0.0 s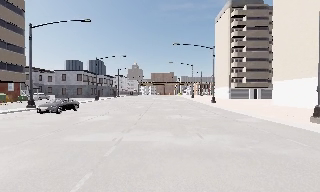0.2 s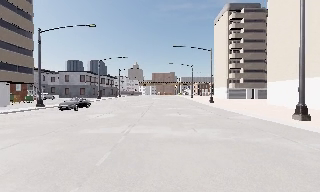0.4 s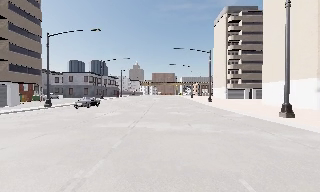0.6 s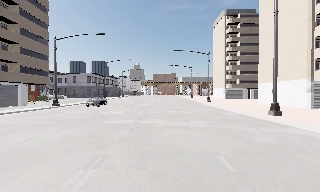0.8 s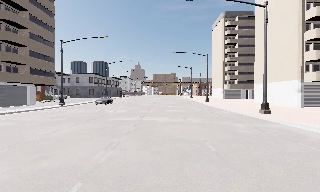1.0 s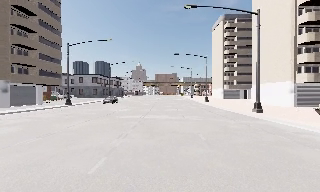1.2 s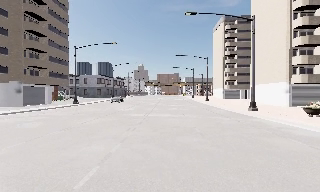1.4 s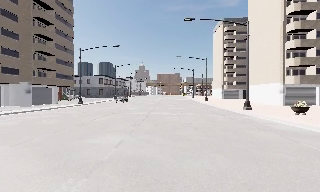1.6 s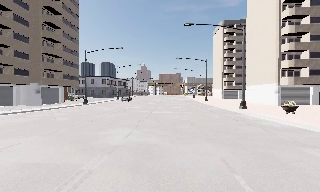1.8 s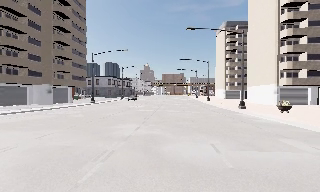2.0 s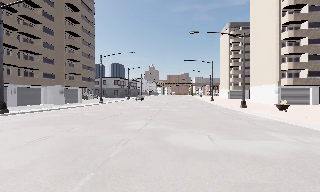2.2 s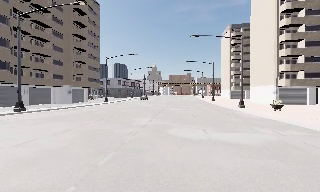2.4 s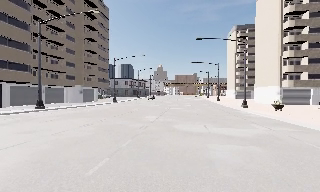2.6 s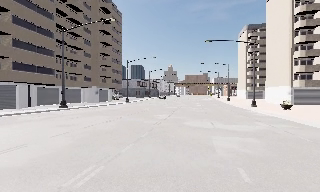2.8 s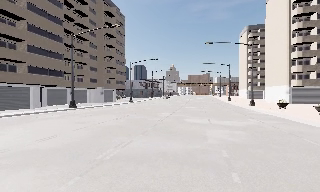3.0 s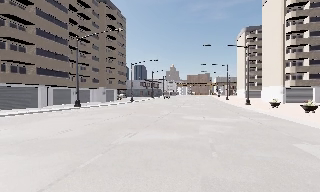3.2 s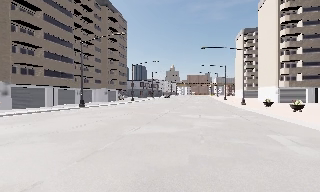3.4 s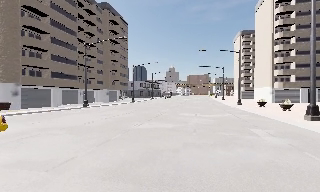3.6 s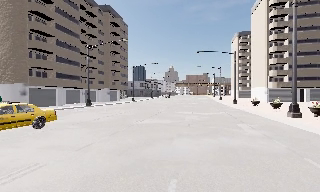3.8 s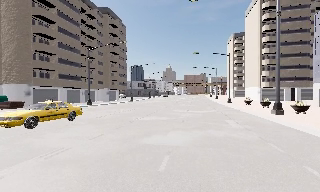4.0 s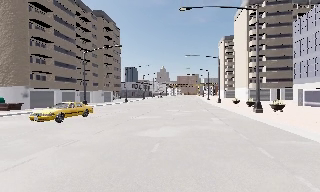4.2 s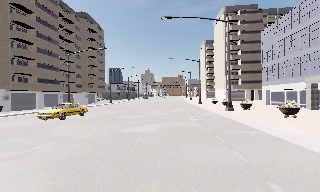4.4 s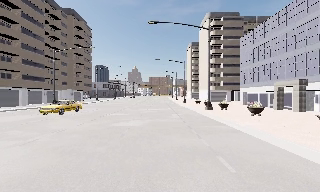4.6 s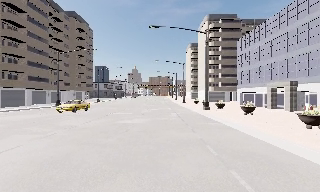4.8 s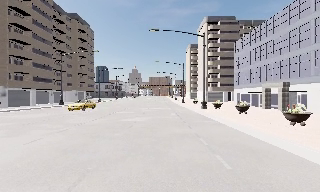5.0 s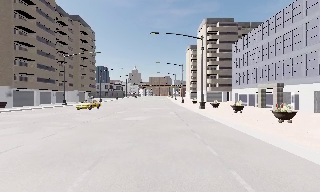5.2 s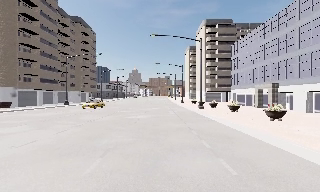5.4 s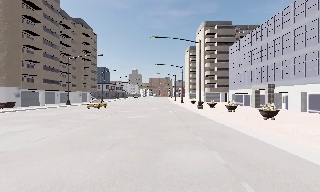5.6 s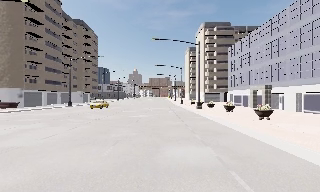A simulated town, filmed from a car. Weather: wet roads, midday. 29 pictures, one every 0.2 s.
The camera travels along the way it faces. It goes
backward.
0.0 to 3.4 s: The scene slides to the right, as the camera pans about 15 degrees to its left. It travels backward, about 25 m, so what stands in front gets smaller.
3.4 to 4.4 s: The camera swings to its right by about 15 degrees, and the scene slides to the left. It travels backward, about 7 m, so what stands in front gets smaller.
4.4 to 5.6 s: The camera travels backward, about 5 m, so what stands in front gets smaller. It loses speed.
The film runs backward here.
